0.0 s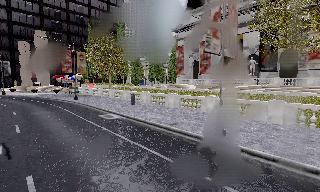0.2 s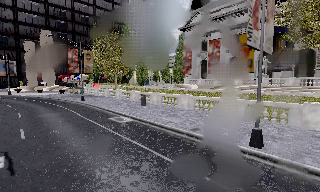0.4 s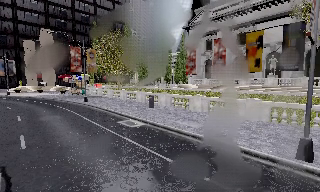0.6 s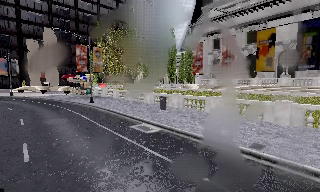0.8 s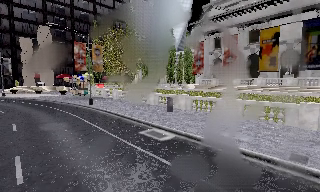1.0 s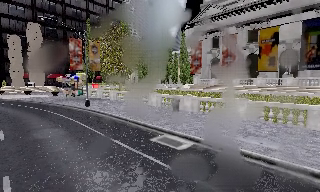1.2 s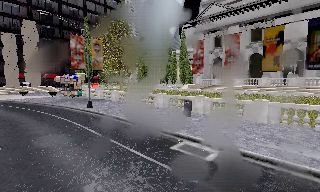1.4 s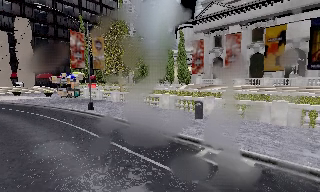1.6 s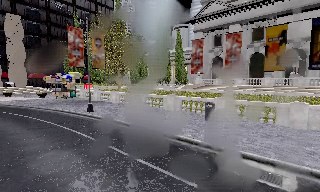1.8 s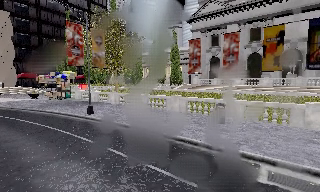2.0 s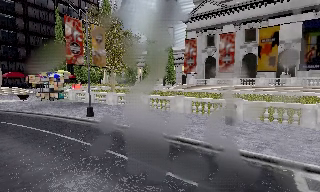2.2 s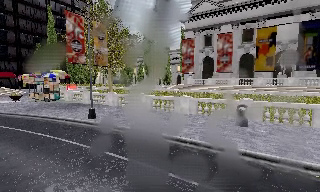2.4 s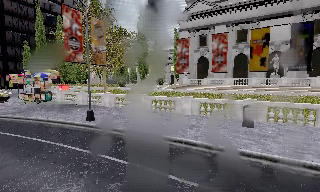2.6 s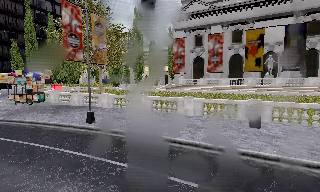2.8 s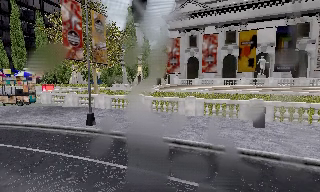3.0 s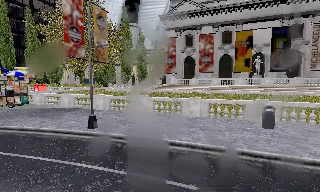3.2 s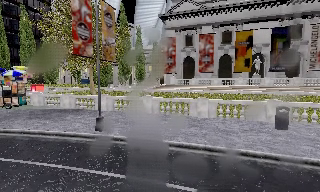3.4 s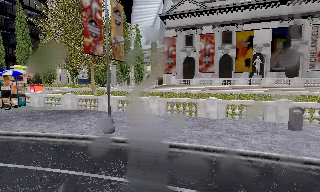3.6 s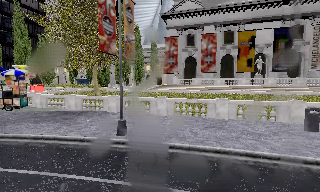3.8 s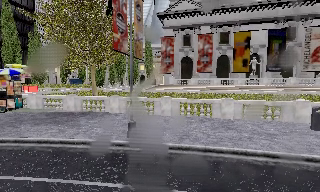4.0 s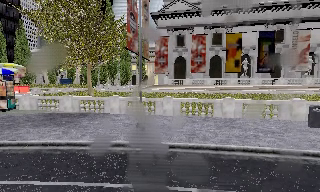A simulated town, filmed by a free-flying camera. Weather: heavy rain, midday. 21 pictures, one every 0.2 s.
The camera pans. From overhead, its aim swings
clockwise.
0.0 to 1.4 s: The camera travels forward and to its left, about 9 m, so what stands in front looms larger.
1.4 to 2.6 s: The camera pans to its right, which is clockwise from overhead, by about 15 degrees. It travels to its left and forward, about 6 m.
2.6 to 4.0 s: The camera pans to its right, which is clockwise from overhead, by about 15 degrees. It travels to its left, about 6 m.
The film runs forward here.
